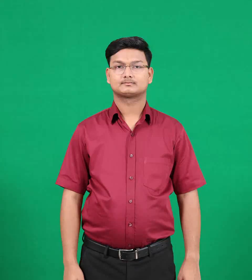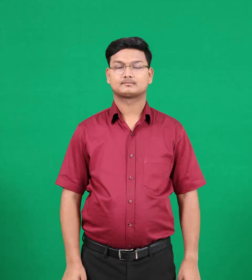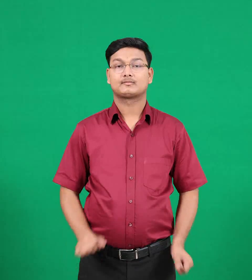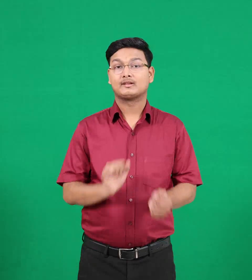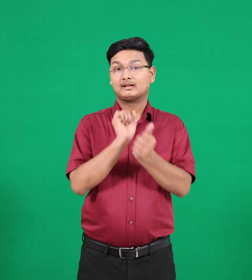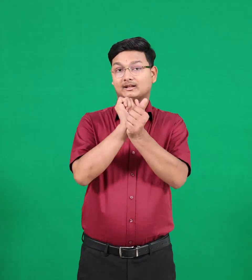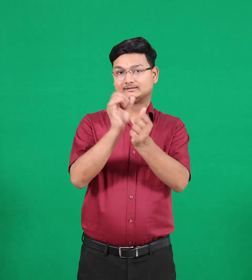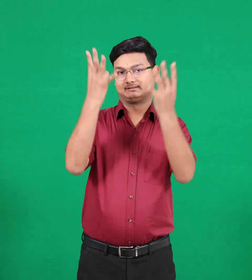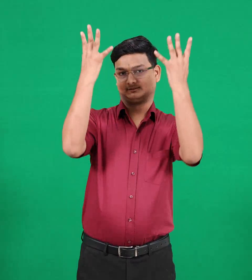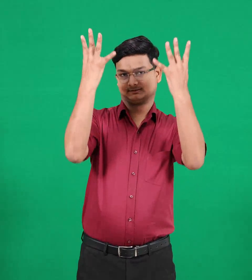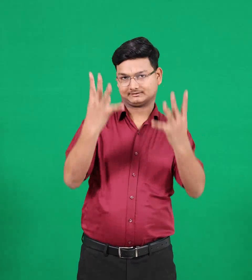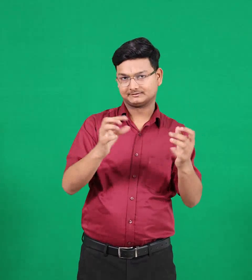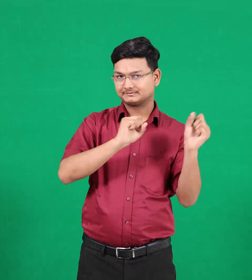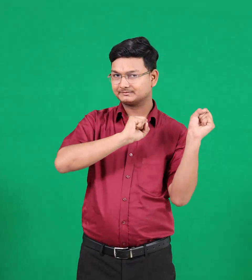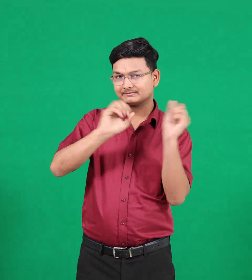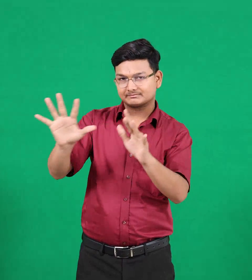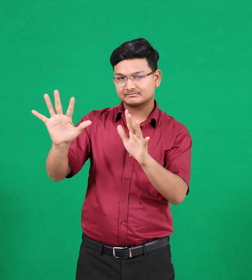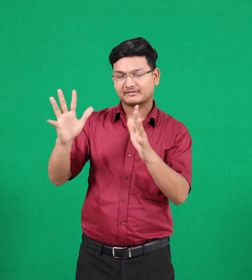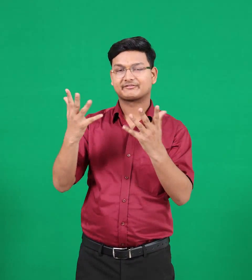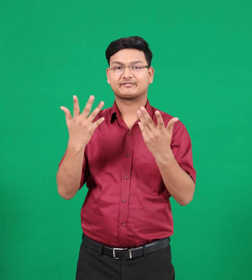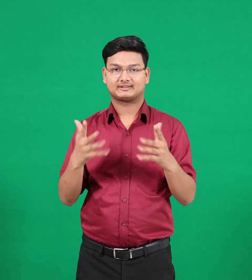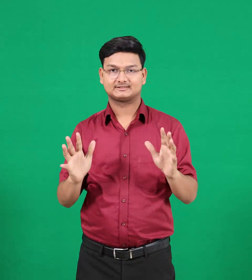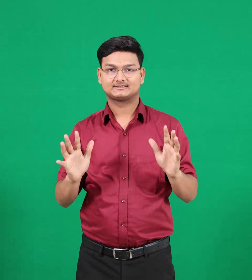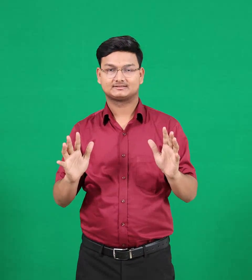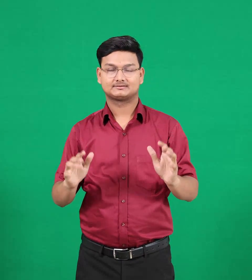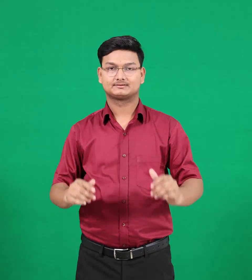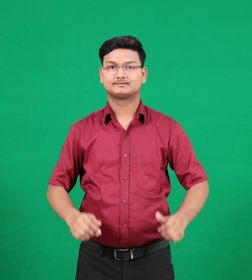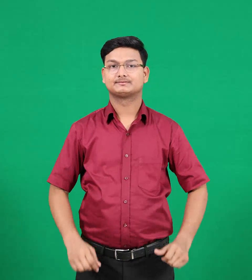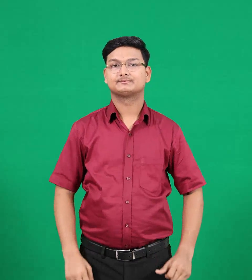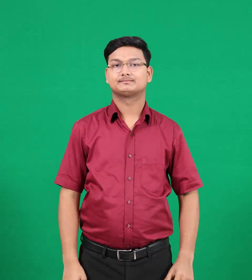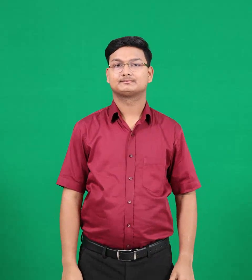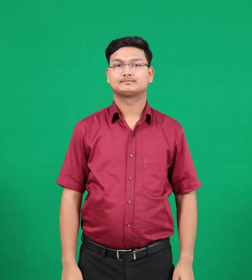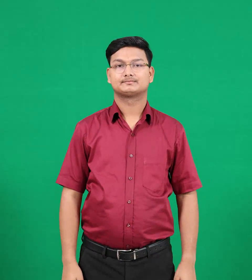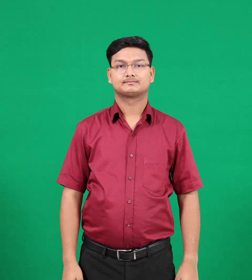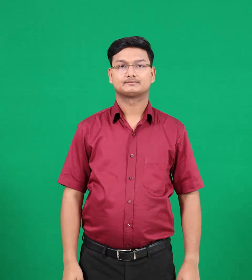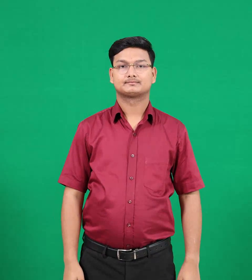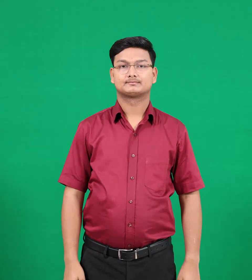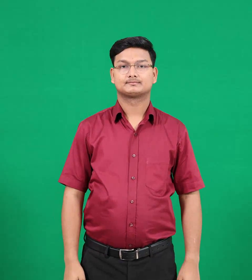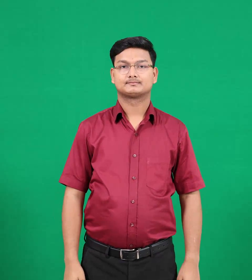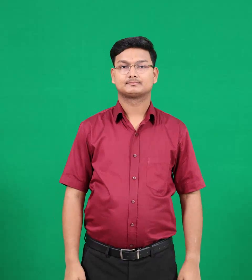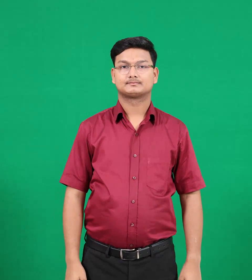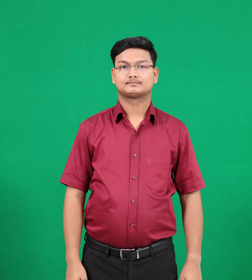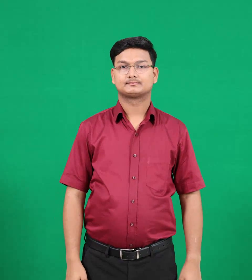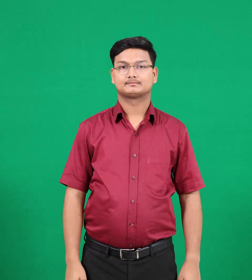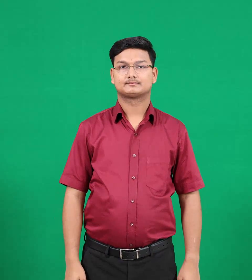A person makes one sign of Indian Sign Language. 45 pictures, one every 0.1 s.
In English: arrested
